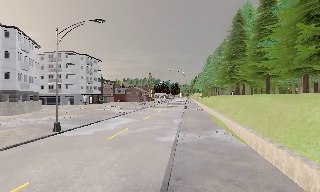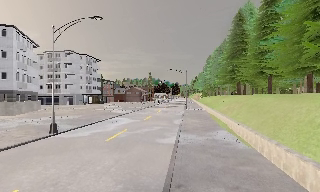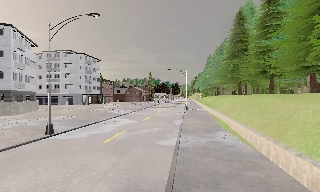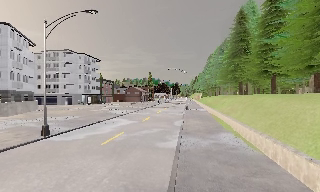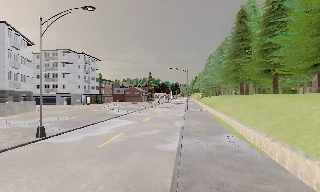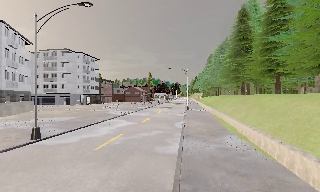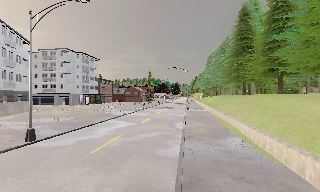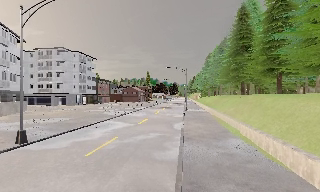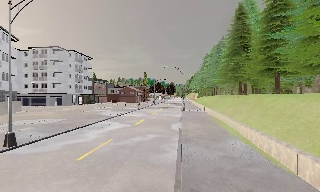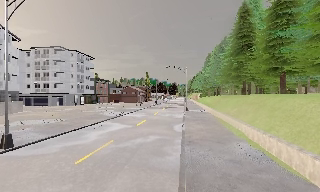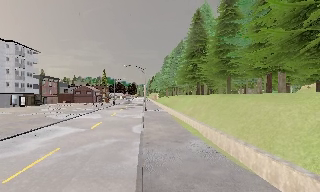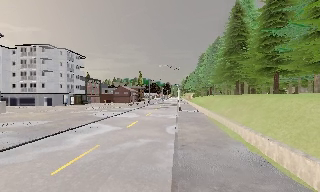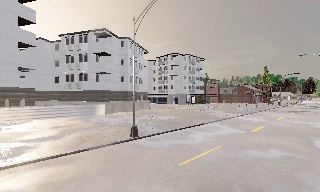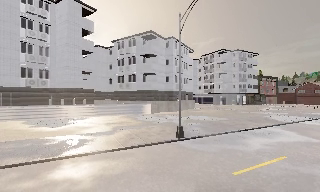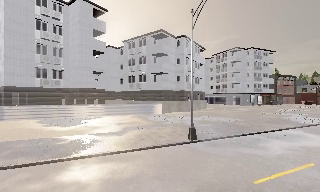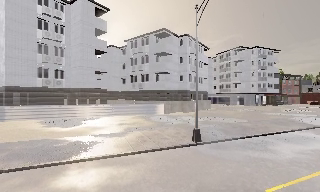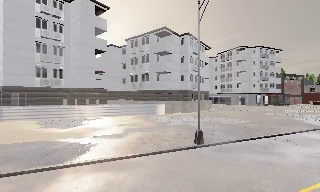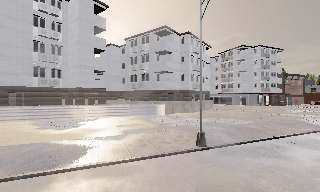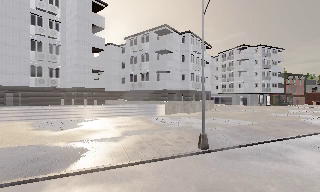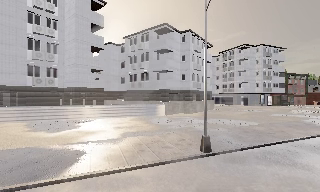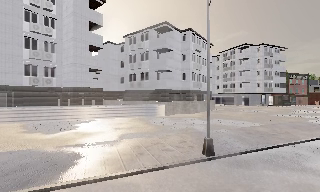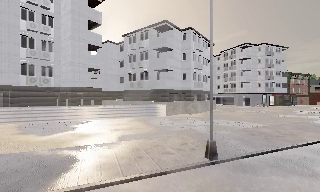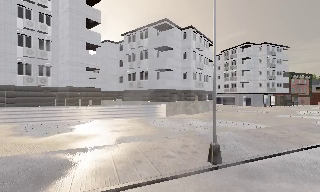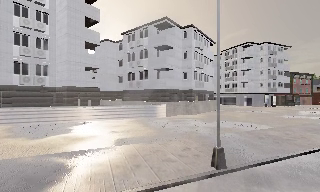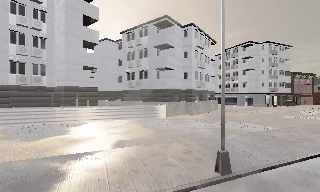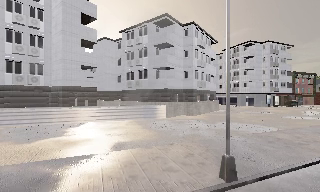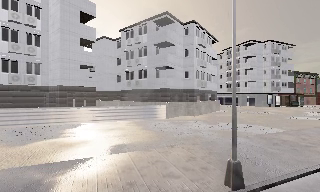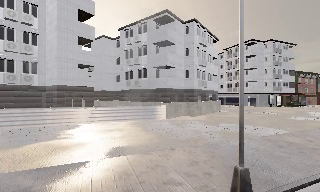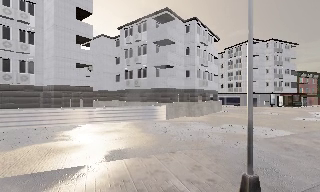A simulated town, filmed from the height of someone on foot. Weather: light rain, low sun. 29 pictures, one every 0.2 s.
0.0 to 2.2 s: The camera travels forward, about 4 m, so what stands in front looms larger.
2.2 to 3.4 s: The camera pans to its left, which is counterclockwise from overhead, by about 60 degrees. It travels forward, about 2.5 m.
3.4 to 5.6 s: The camera travels forward, about 4.5 m, so what stands in front looms larger.
The film runs forward here.
